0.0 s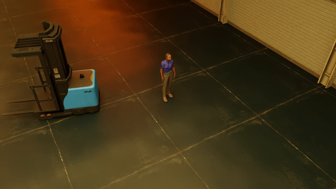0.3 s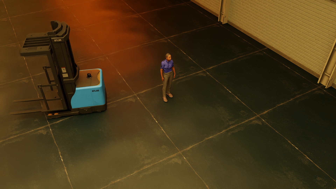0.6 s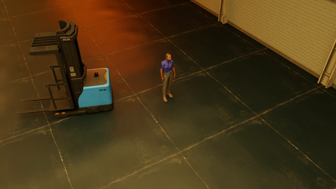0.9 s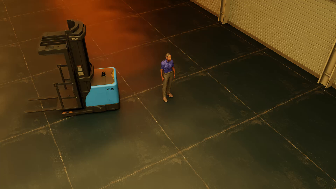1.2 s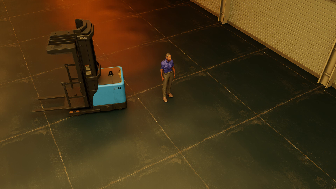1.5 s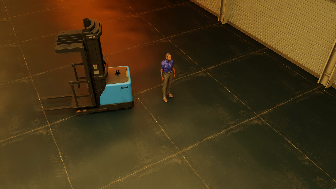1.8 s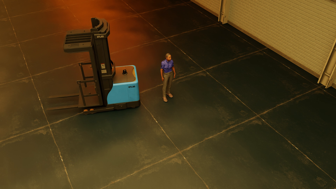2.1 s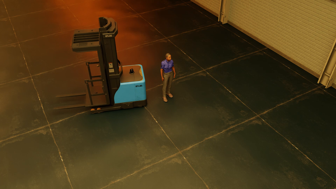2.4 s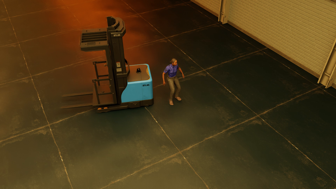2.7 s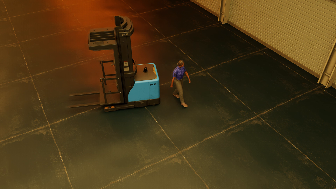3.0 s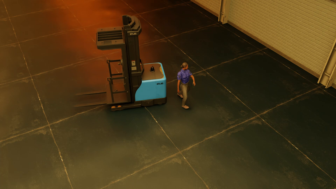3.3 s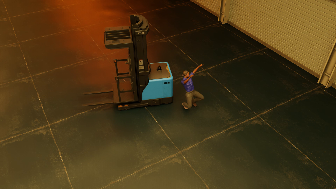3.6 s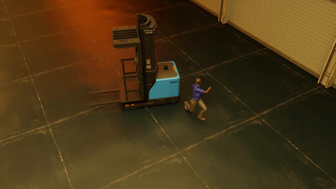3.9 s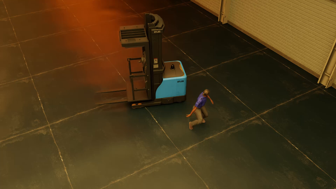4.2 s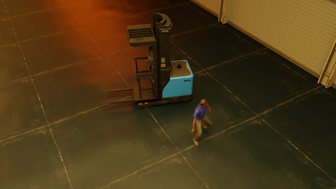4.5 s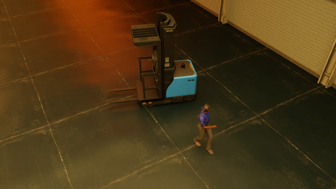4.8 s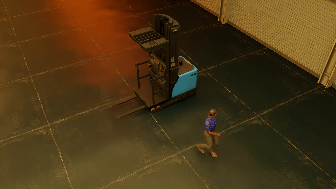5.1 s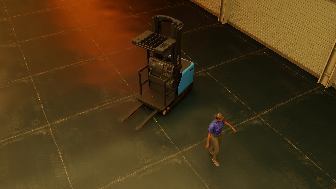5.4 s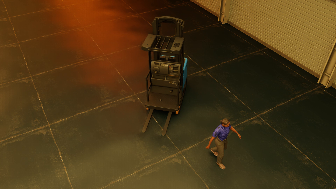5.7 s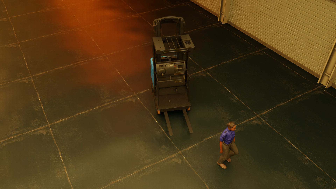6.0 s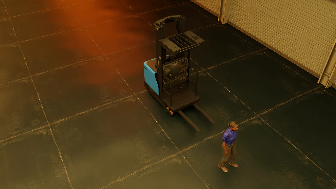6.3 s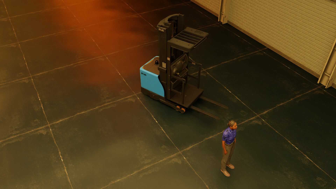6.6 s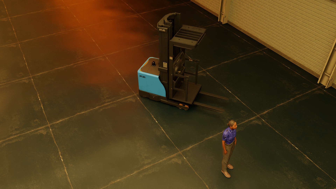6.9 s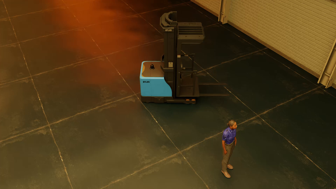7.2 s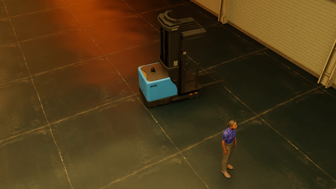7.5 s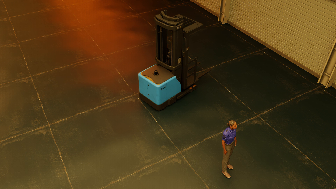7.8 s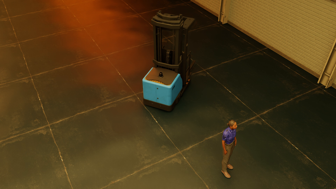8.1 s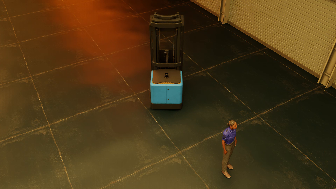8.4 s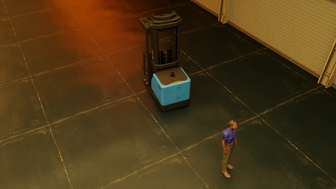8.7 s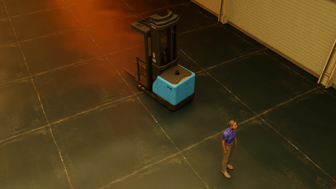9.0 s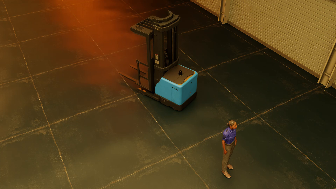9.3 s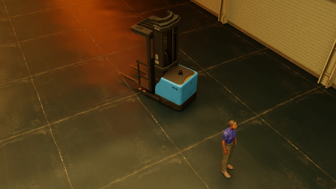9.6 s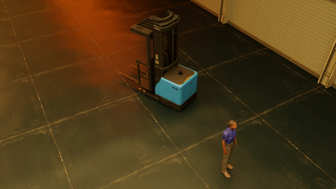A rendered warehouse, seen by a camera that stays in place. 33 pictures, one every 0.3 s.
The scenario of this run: Near miss between a forklift and a person.
